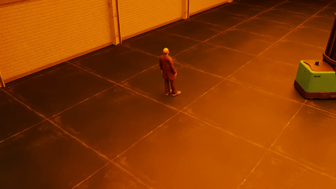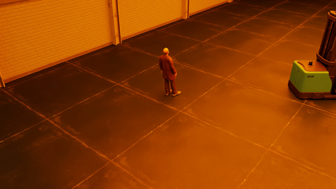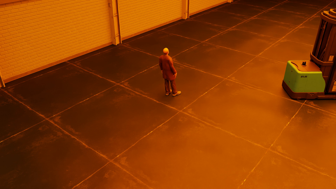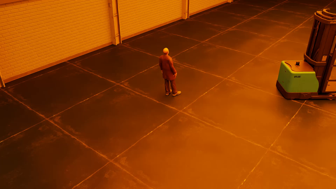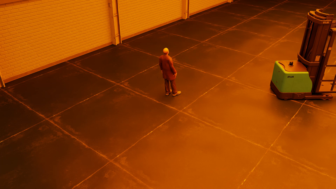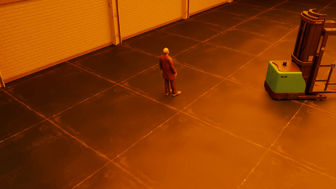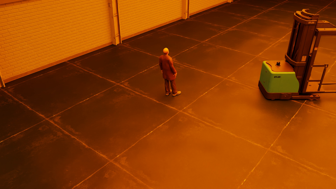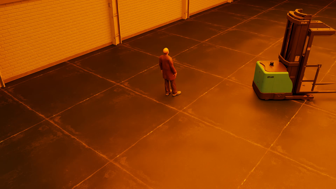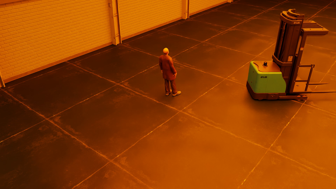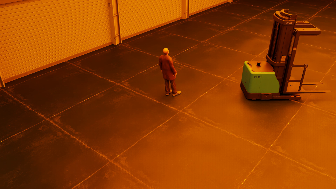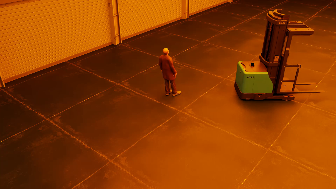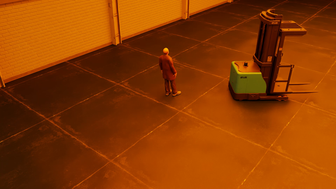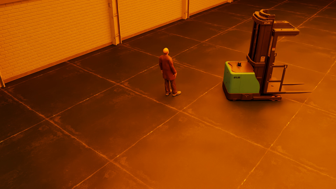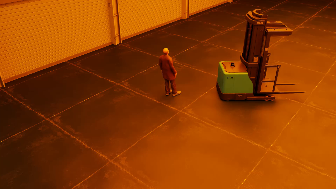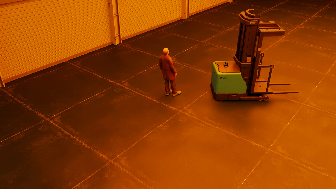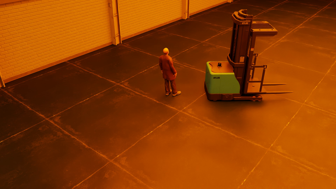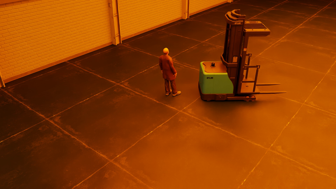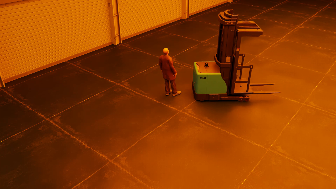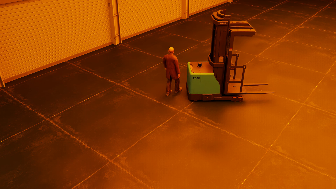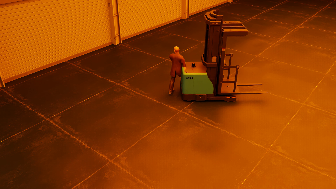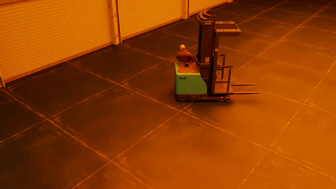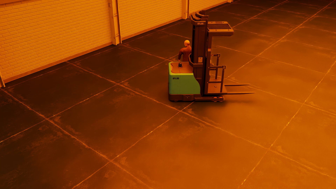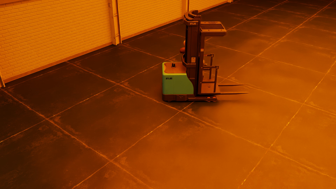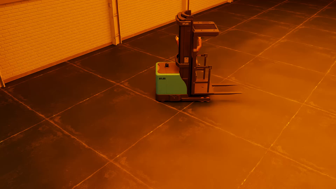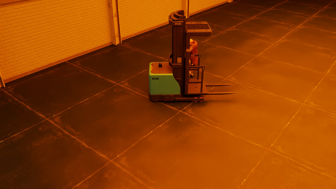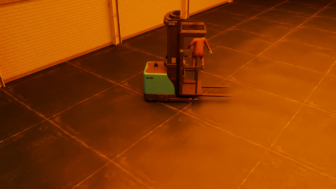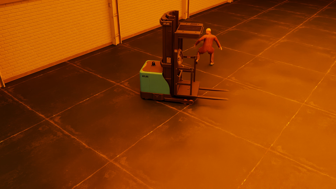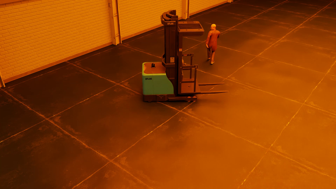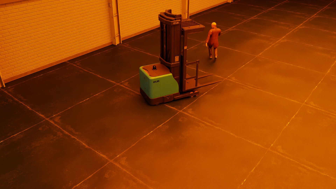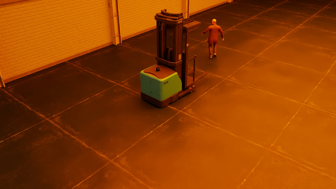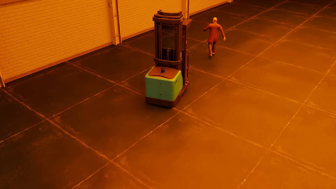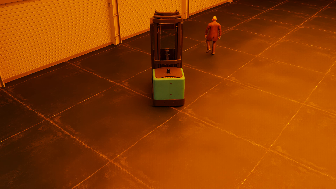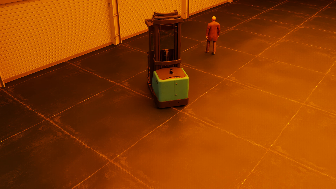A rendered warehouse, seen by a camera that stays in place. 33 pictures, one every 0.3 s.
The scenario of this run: Near miss between a forklift and a person.
